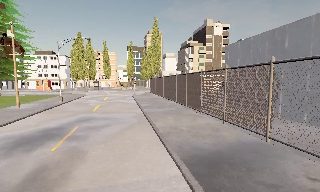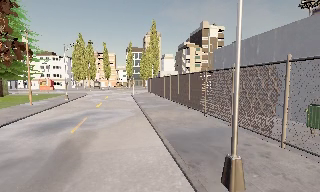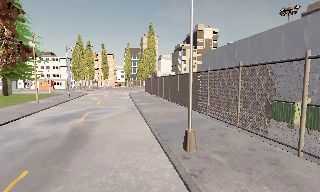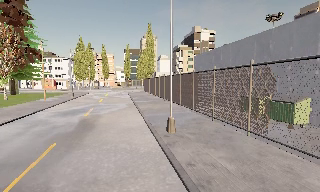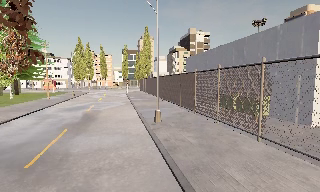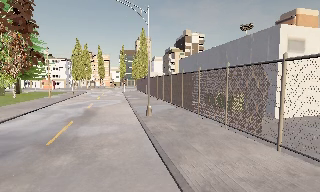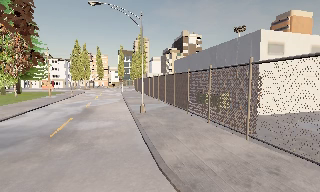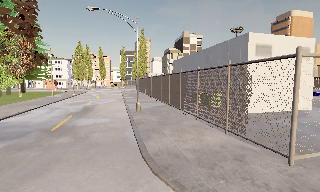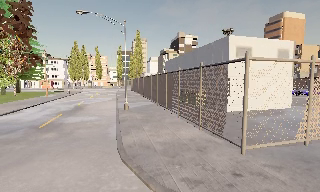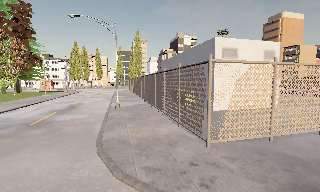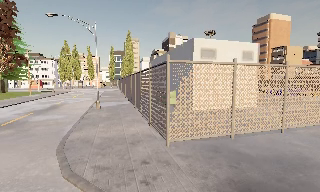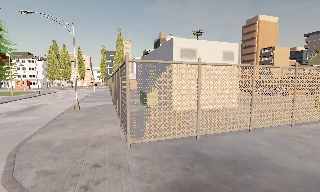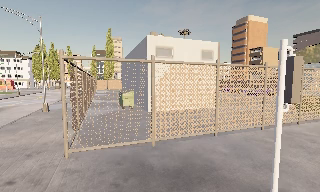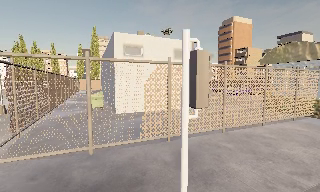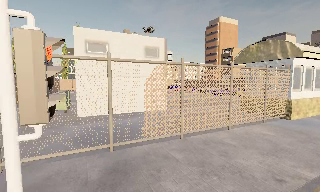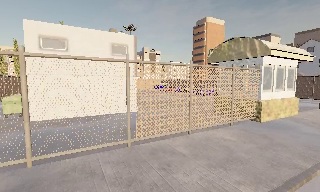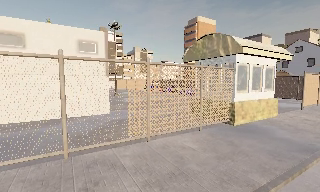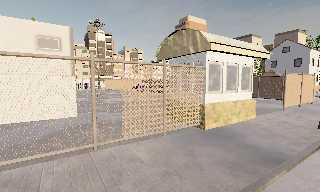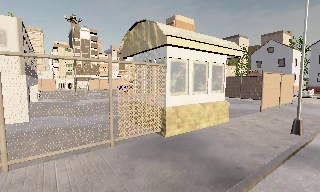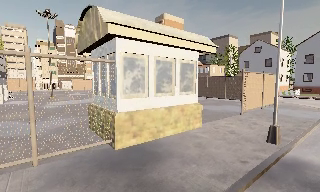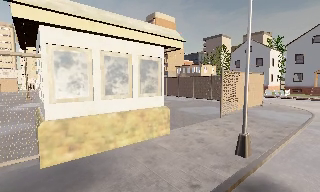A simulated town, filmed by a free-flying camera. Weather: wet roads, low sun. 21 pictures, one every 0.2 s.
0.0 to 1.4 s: The camera travels backward, about 12 m, so what stands in front gets smaller. It loses speed.
1.4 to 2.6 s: The camera travels to its right, about 8 m, so close, fixed things drift to the left.
2.6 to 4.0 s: The camera swings to its right by about 15 degrees, and the scene slides to the left. It travels to its right and forward, about 13 m, so close, fixed things drift to the left.
The film runs backward here.
